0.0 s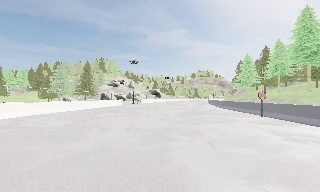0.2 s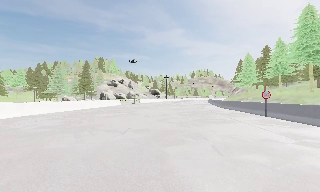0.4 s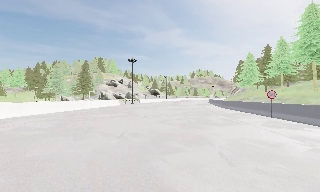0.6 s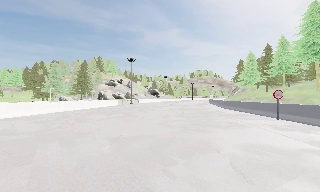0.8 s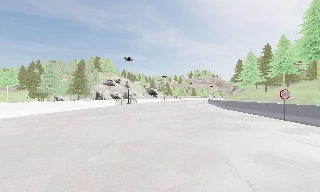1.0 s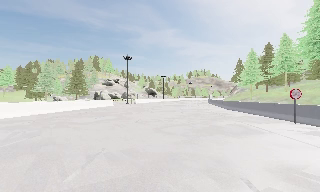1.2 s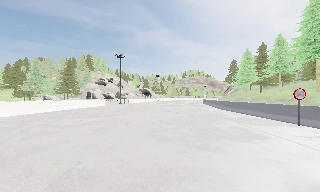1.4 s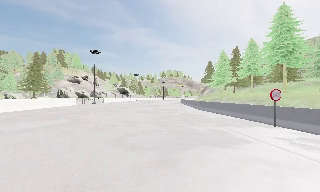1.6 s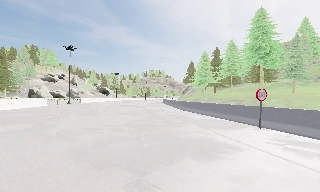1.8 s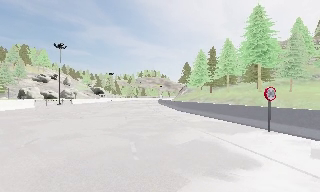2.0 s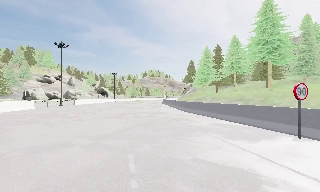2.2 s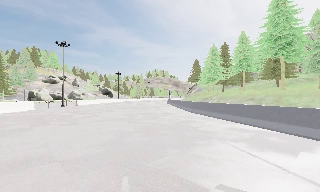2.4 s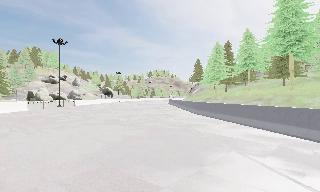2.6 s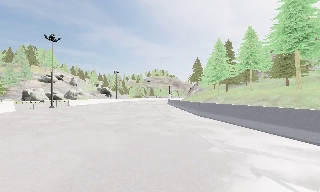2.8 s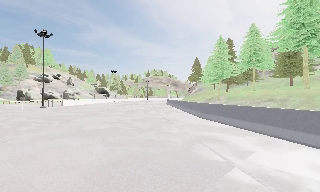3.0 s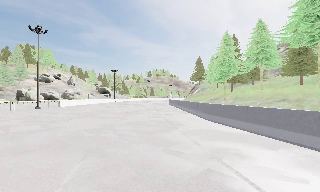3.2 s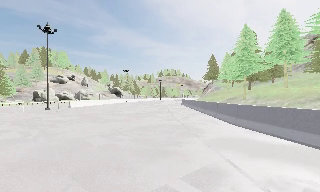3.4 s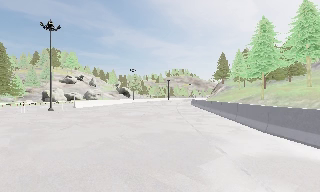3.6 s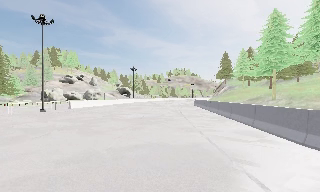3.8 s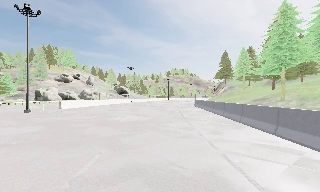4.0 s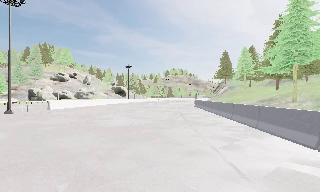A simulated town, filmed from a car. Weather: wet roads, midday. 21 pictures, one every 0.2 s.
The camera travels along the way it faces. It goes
forward.
0.0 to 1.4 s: The camera swings to its right by about 10 degrees, and the scene slides to the left. It travels forward, about 6 m, so what stands in front looms larger. It gains speed.
1.4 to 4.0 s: The camera travels forward, about 20 m, so what stands in front looms larger.
The film runs forward here.
